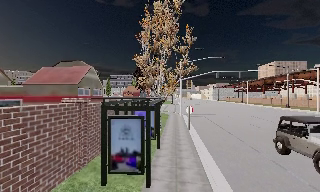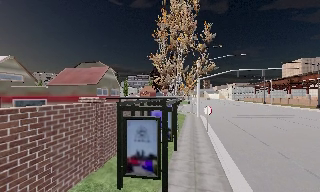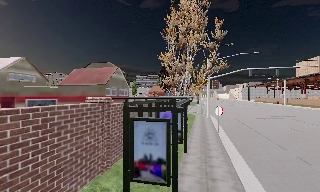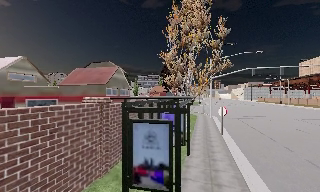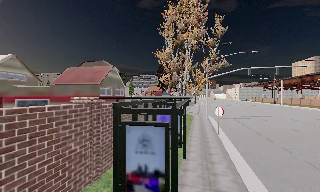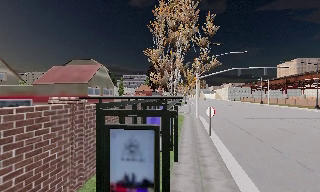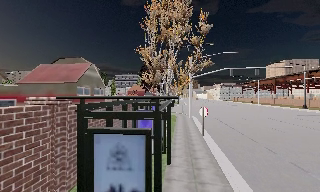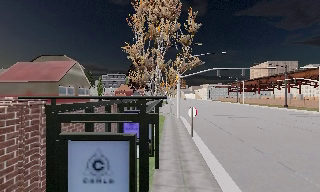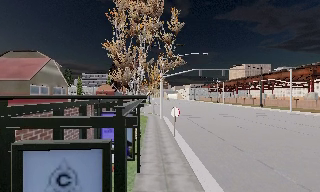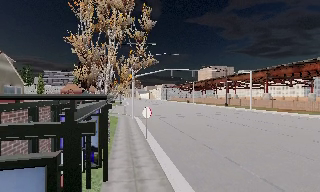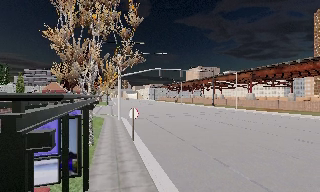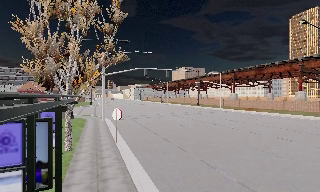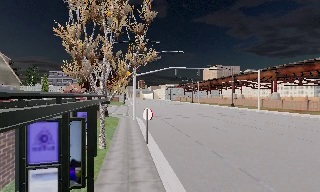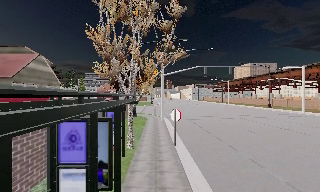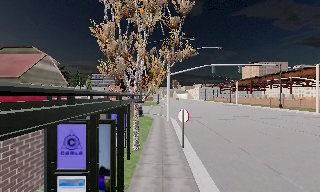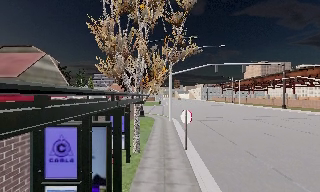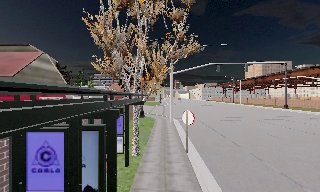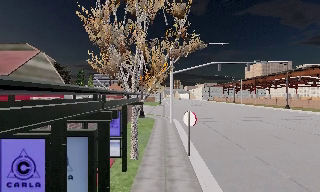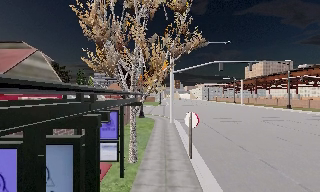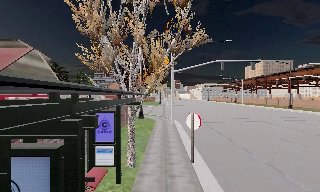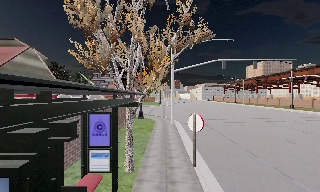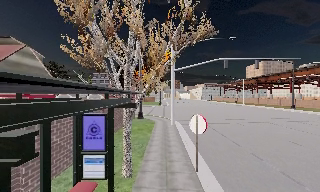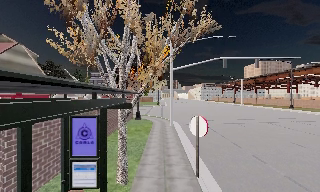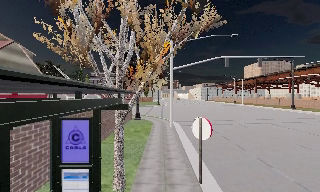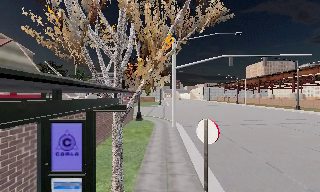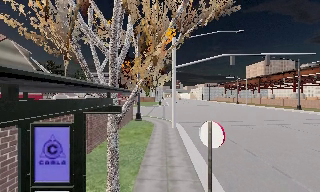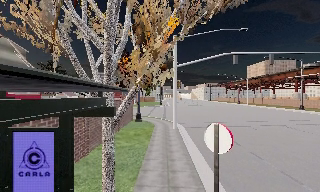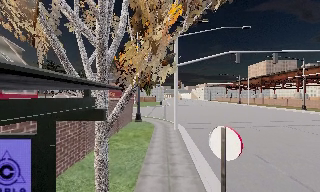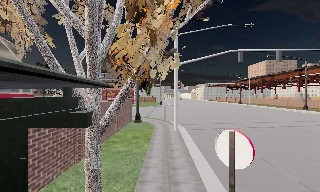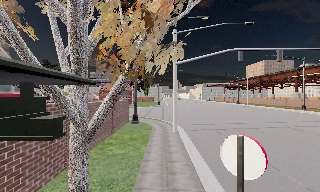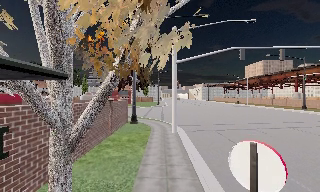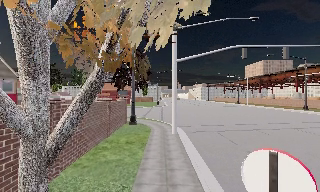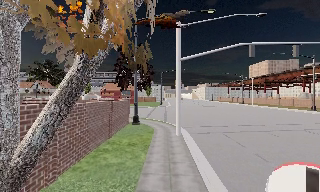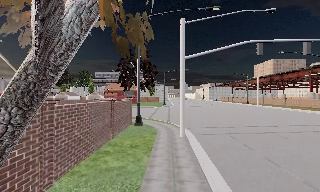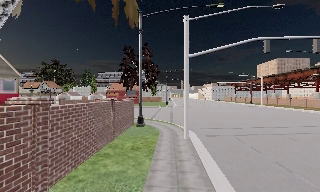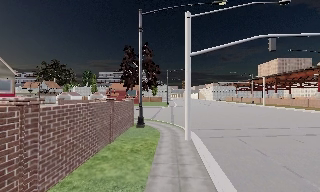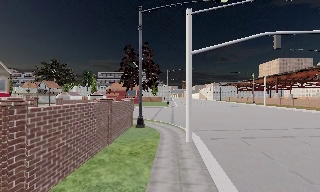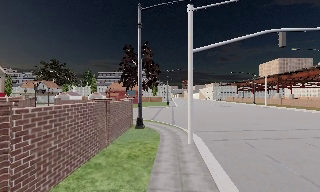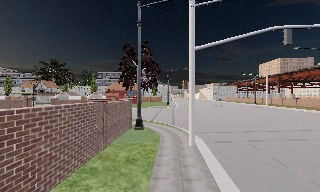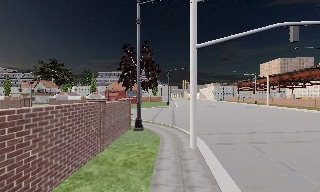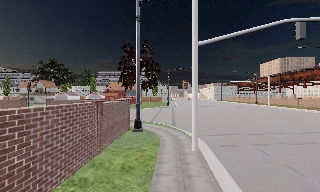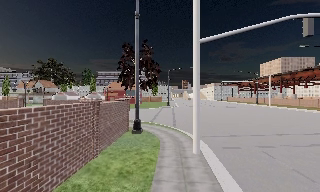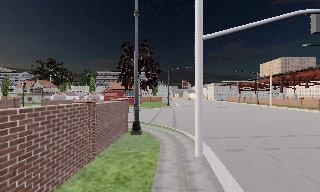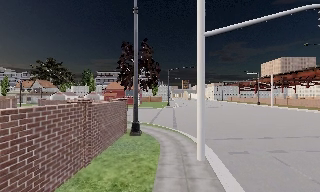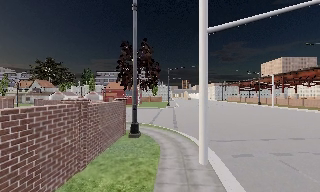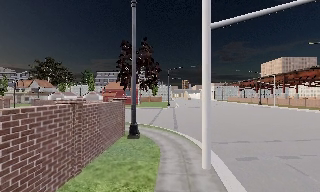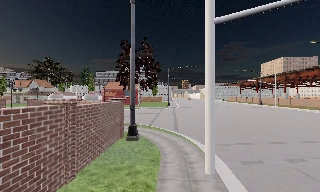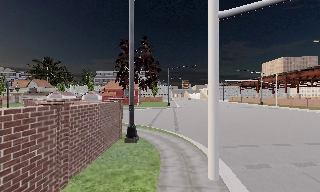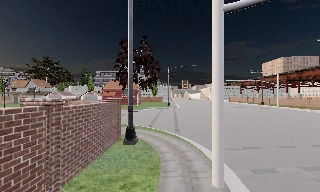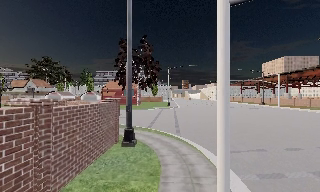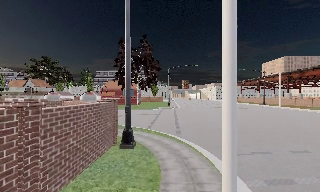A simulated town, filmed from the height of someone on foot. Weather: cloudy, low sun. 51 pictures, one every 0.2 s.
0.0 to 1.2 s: The camera travels forward, about 2 m, so what stands in front looms larger.
1.2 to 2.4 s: The camera swings to its right by about 20 degrees, and the scene slides to the left. It travels forward, about 2 m, so what stands in front looms larger.
2.4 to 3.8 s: The camera pans to its left, which is counterclockwise from overhead, by about 15 degrees. It travels forward, about 2.5 m, so what stands in front looms larger.
3.8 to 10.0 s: The camera travels forward, about 12 m, so what stands in front looms larger.
The film runs forward here.
